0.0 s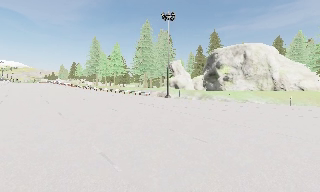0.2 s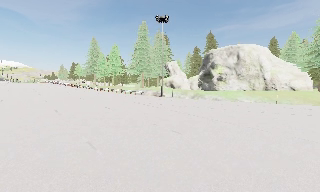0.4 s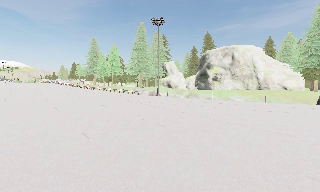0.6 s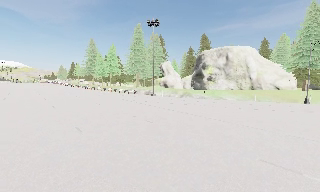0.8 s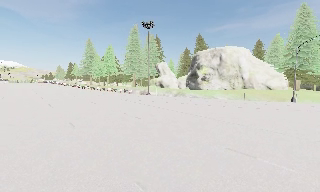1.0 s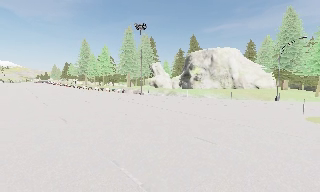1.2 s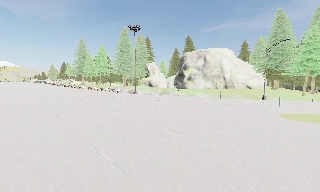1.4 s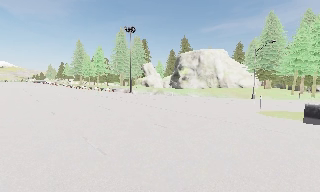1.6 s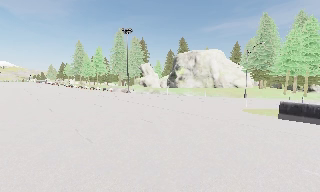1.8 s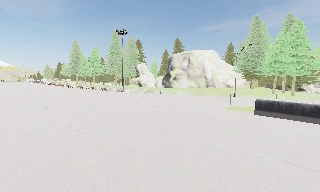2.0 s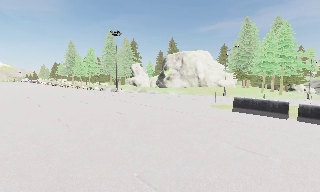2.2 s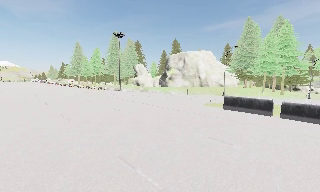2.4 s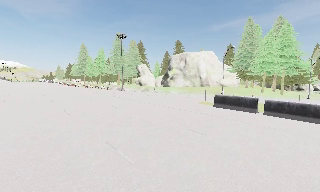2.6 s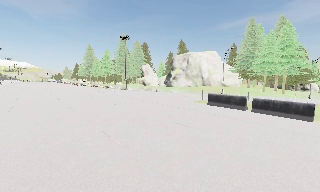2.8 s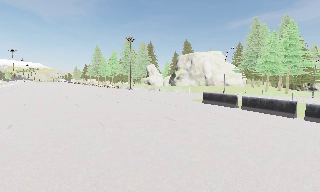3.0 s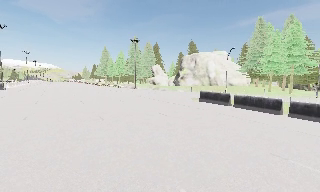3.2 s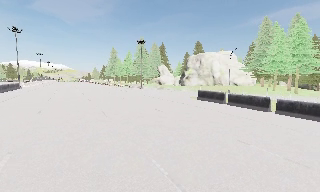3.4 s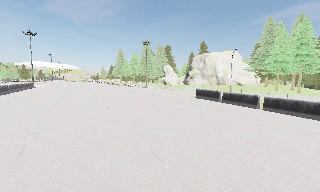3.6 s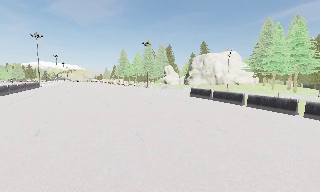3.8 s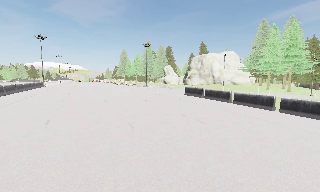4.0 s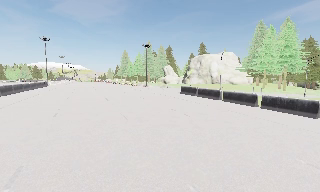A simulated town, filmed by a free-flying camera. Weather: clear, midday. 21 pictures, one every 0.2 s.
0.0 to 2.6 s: The camera travels backward and to its right, about 16 m, so what stands in front gets smaller.
2.6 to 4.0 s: The camera pans to its left, which is counterclockwise from overhead, by about 15 degrees. It travels backward and to its right, about 10 m, so what stands in front gets smaller.
The film runs backward here.
